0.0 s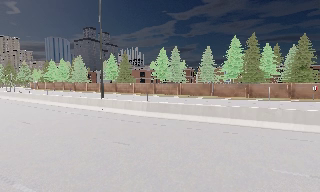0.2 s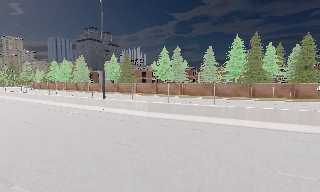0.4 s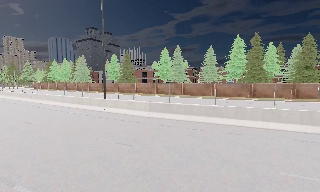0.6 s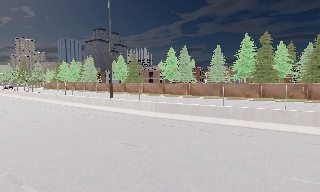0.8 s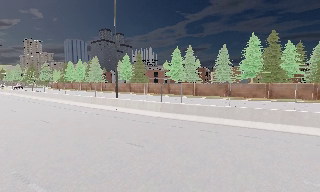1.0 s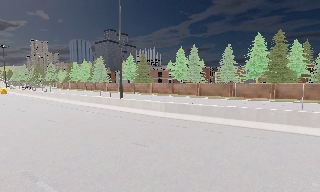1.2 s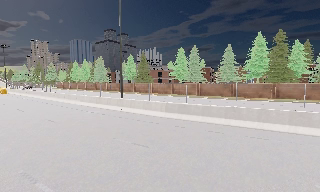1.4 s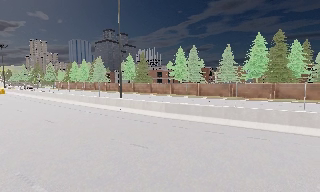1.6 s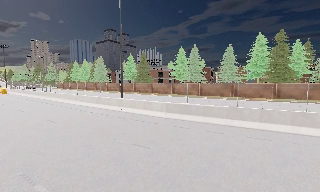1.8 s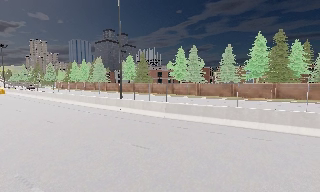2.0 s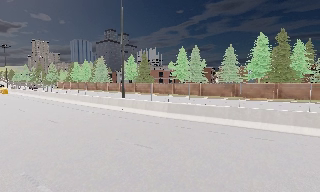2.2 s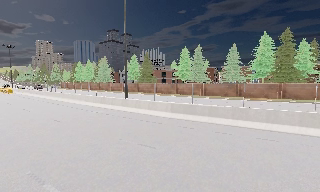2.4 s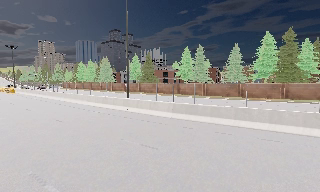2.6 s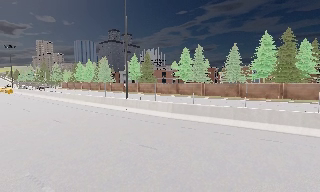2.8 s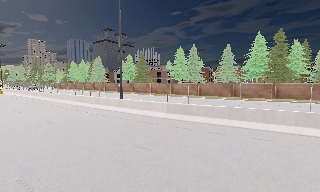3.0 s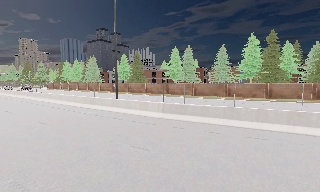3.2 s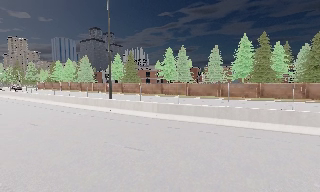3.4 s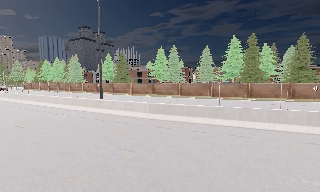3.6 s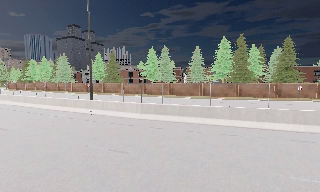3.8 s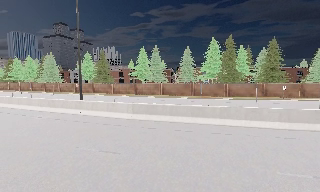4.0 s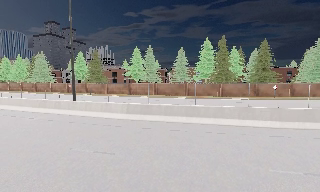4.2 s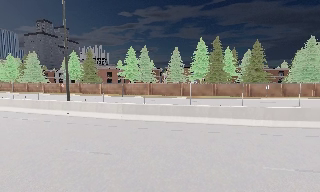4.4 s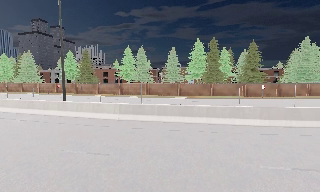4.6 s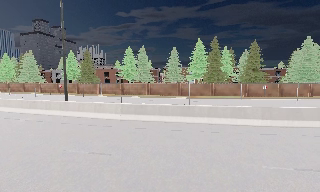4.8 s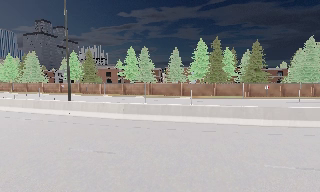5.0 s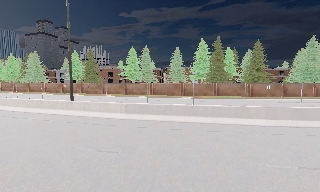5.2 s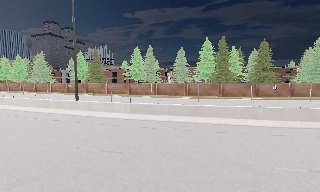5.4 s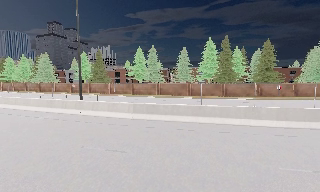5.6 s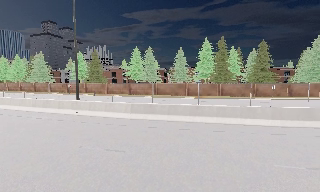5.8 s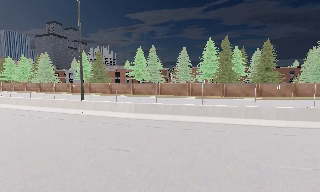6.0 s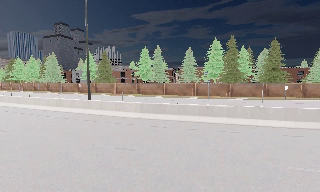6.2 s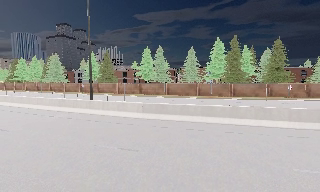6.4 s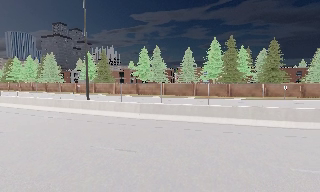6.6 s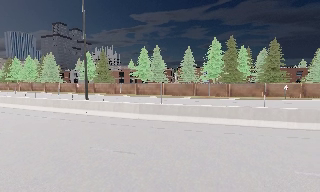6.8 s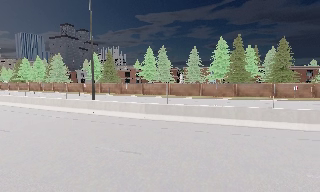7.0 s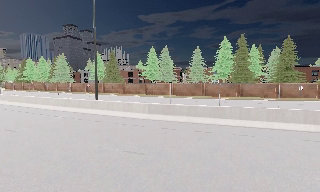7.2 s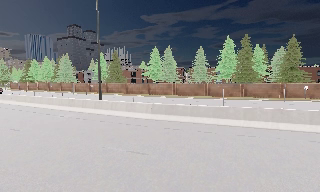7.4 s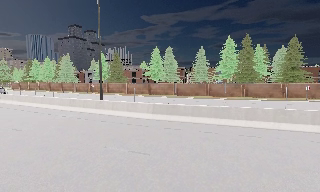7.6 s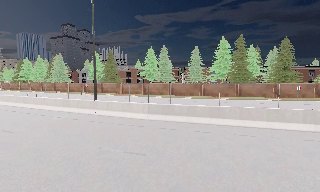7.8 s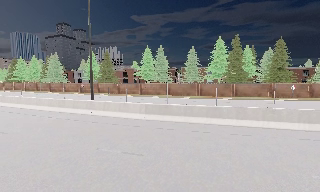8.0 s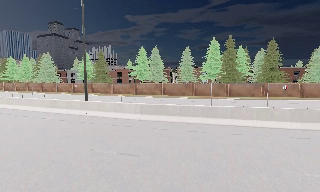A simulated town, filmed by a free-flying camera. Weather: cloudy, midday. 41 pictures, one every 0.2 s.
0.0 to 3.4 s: The camera travels forward, about 1 m, so what stands in front looms larger.
3.4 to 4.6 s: The camera swings to its right by about 10 degrees, and the scene slides to the left.
4.6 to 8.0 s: The camera travels to its left, about 0.5 m, so close, fixed things drift to the right.
The film runs backward here.
